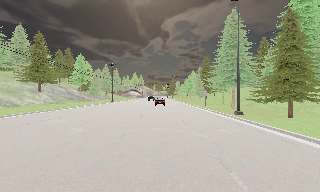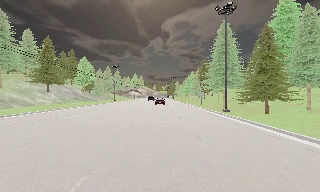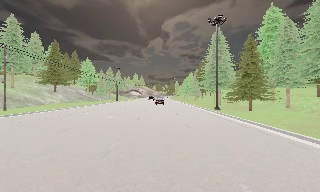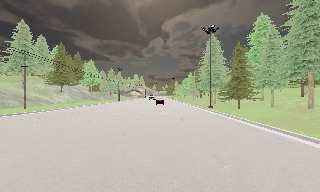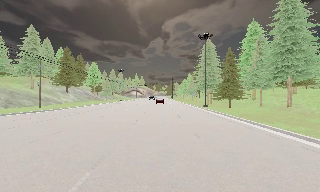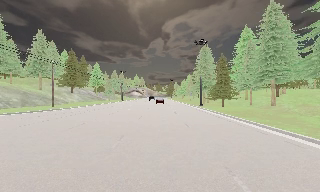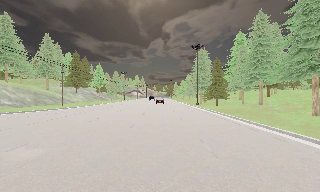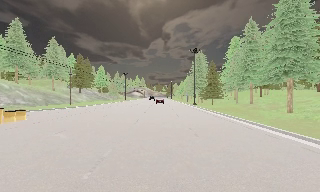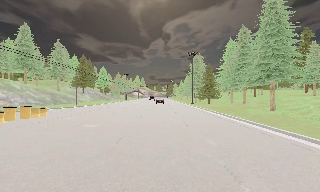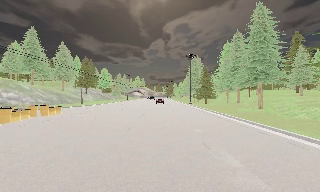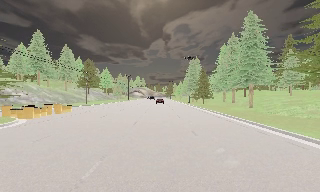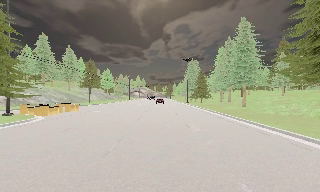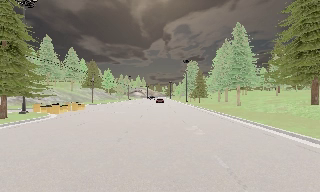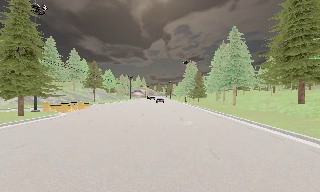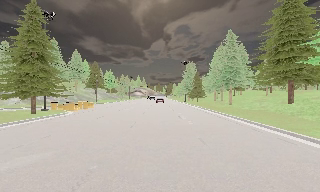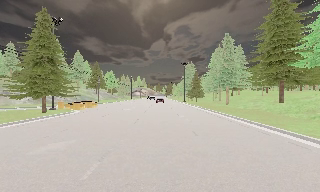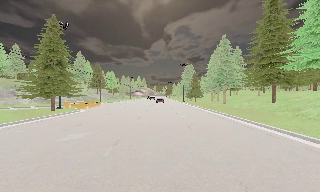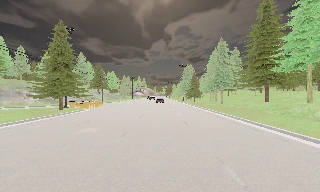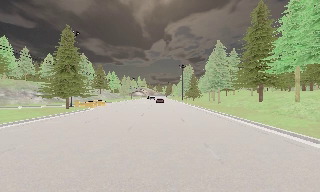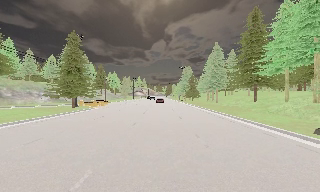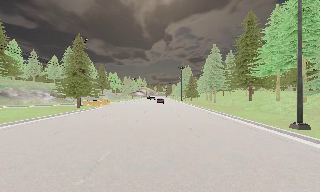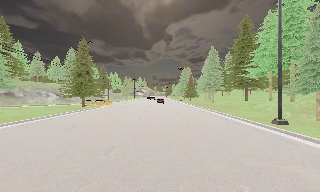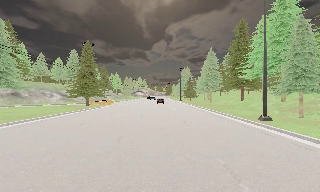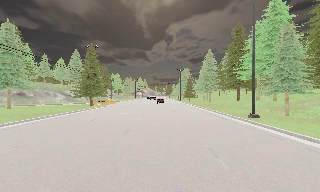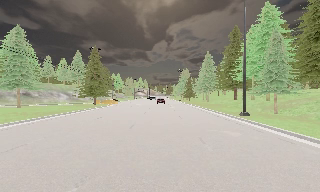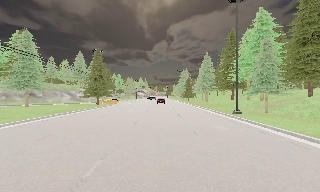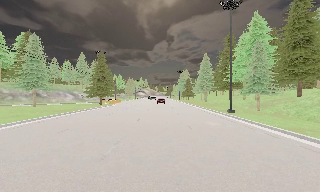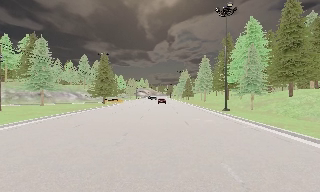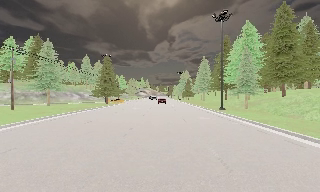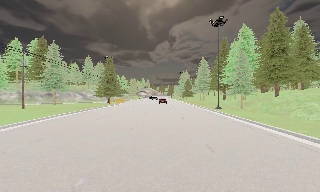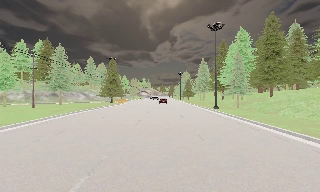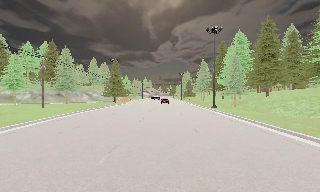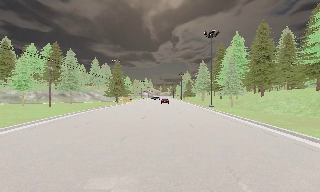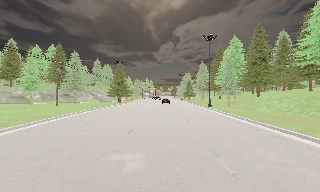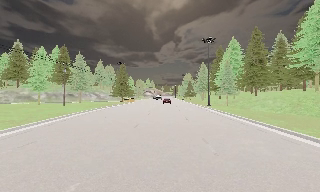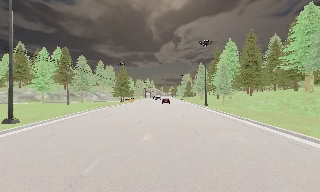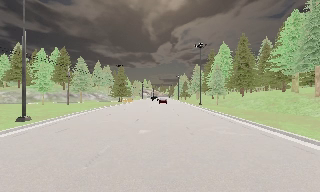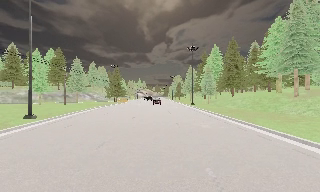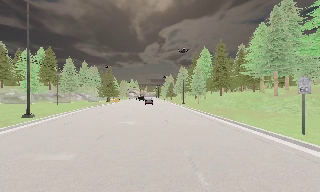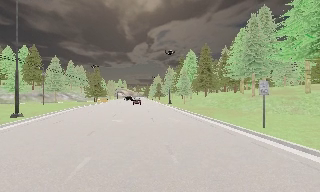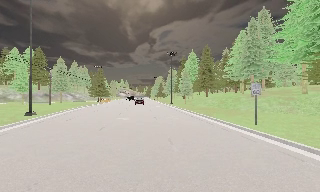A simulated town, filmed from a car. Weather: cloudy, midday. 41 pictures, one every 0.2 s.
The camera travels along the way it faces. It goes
backward.
0.0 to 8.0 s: The camera travels backward, about 70 m, so what stands in front gets smaller. It loses speed.
The film runs backward here.
